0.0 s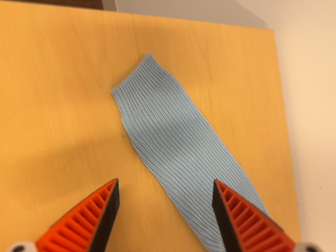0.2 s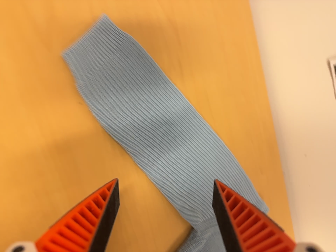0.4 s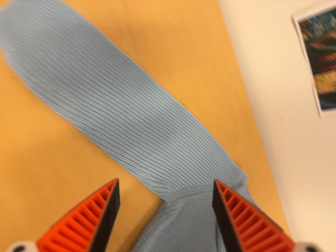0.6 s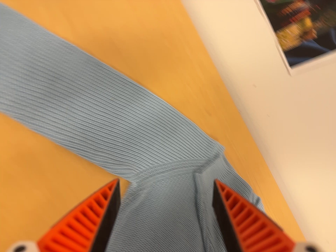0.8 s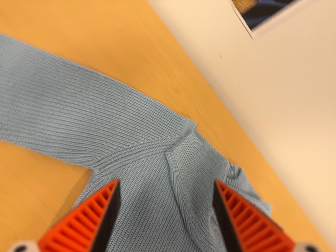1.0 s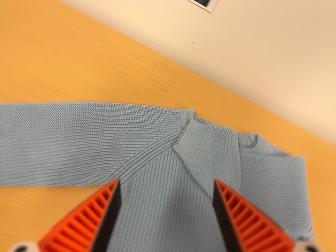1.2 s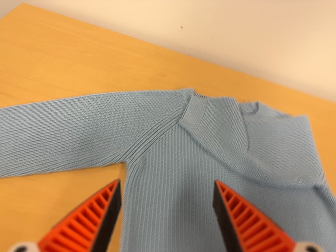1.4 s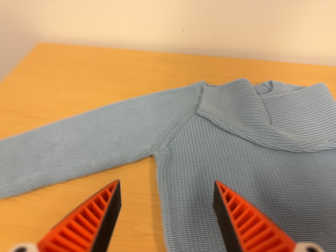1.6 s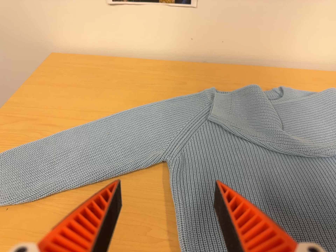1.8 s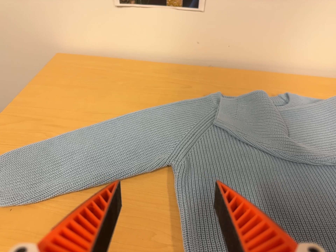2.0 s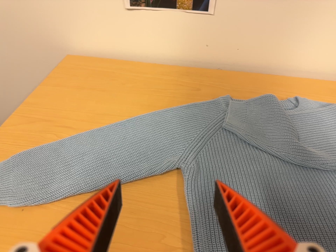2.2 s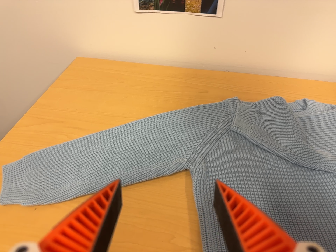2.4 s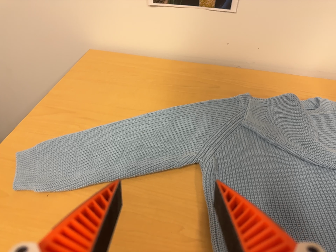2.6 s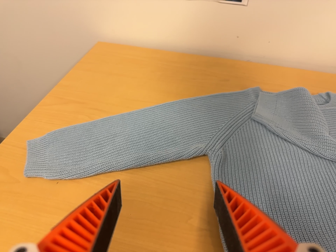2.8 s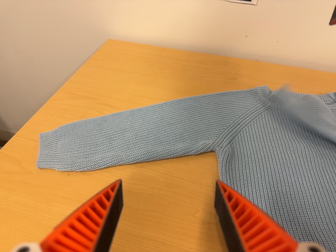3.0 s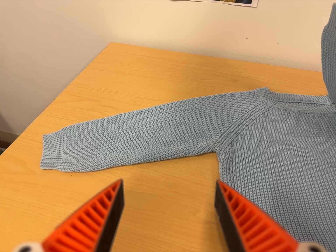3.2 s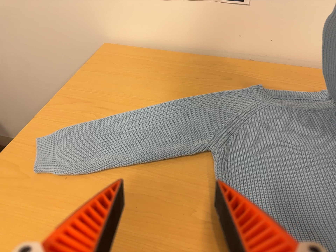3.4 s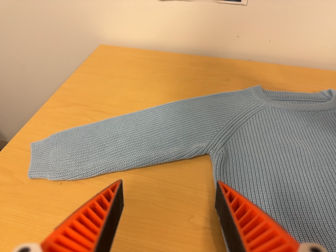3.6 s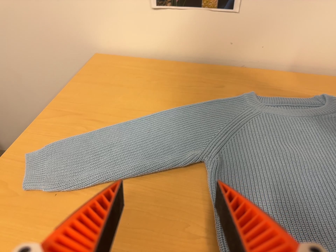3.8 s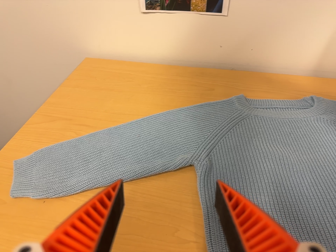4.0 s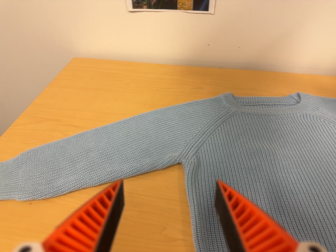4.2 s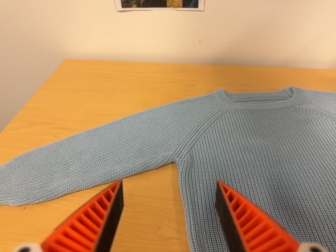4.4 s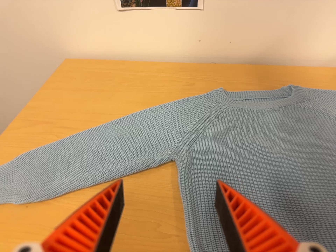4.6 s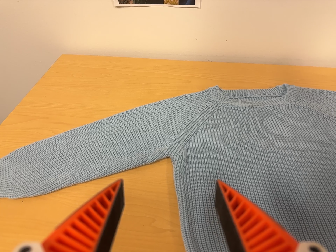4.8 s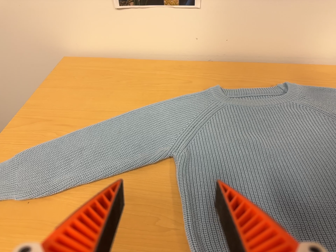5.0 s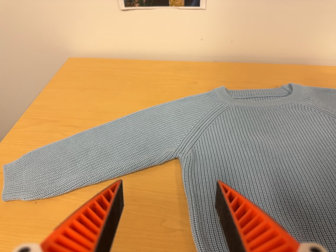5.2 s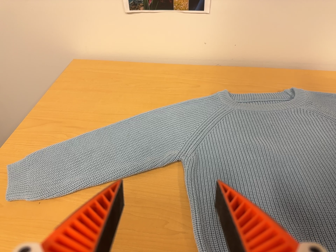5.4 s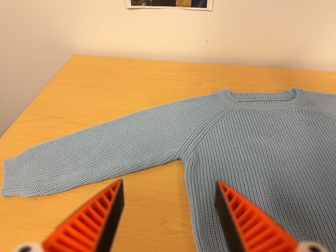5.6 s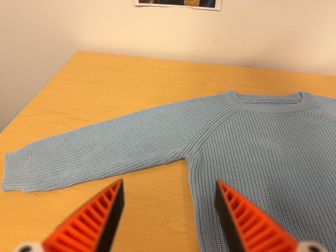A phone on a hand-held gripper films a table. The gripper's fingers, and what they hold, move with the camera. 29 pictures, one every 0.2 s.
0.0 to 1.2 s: The camera travels to its right and toward the bottom of its view, about 36 cm, so close, fixed things drift to the left. It rolls about its line of sight by about 60 degrees, and the scene rotates counterclockwise.
1.2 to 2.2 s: The camera travels toward the bottom of its view, about 6 cm. It rolls about its line of sight by about 10 degrees, and the scene rotates counterclockwise.
2.2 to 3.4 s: The camera shifts only a little, or ends up much as it began.
3.4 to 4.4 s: The camera travels to its right, about 5 cm, so close, fixed things drift to the left.
4.4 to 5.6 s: The camera shifts only a little, or ends up much as it began.
The film runs backward here.
